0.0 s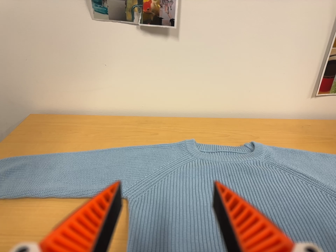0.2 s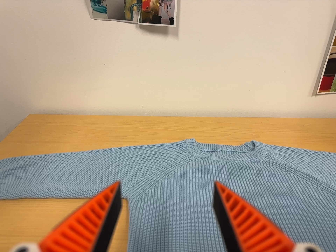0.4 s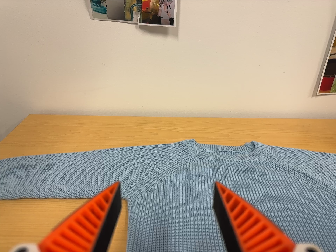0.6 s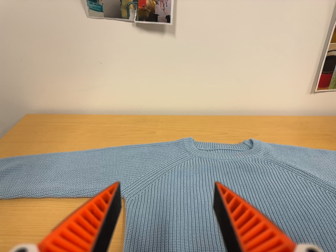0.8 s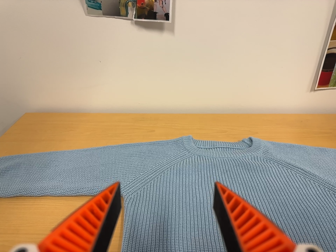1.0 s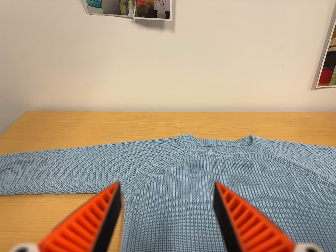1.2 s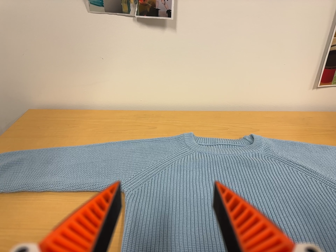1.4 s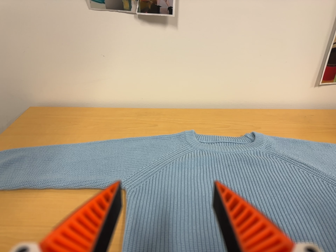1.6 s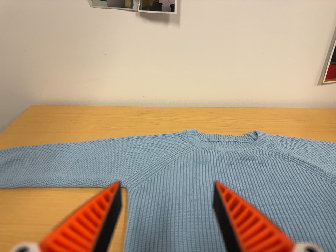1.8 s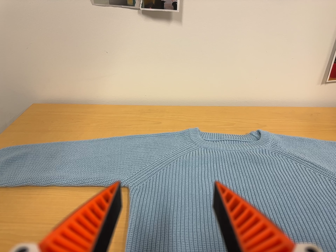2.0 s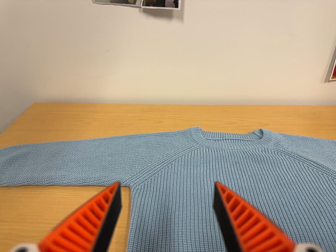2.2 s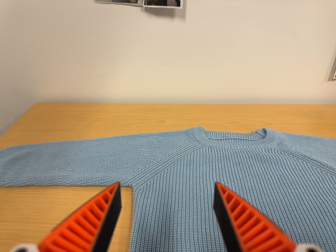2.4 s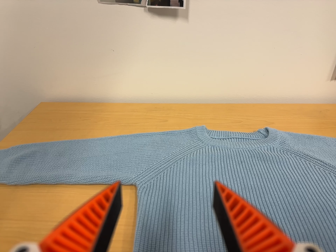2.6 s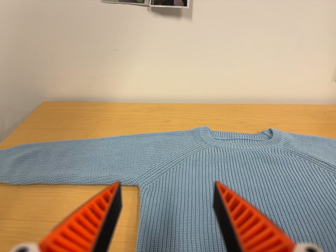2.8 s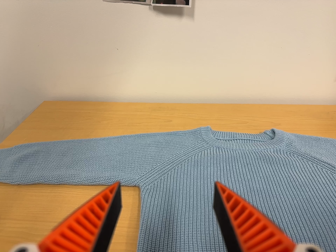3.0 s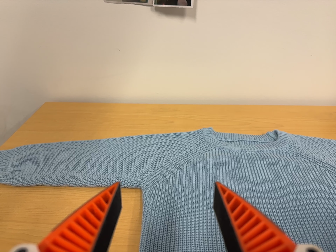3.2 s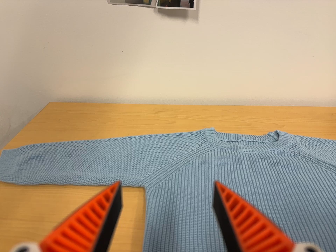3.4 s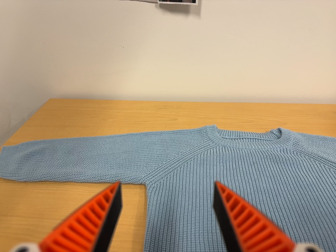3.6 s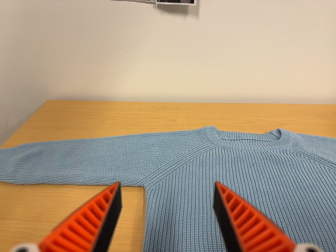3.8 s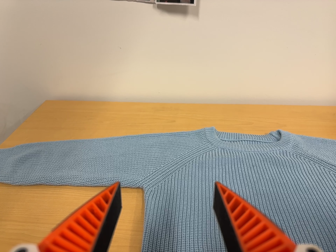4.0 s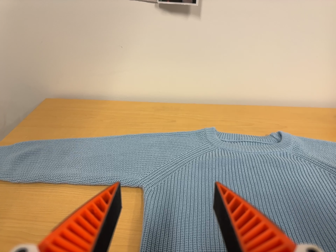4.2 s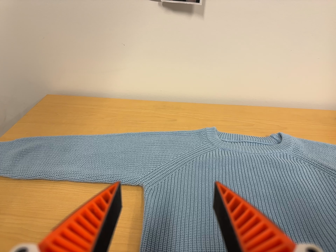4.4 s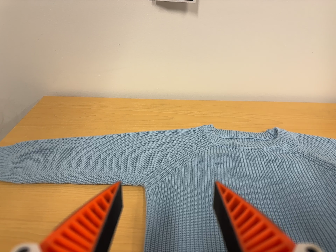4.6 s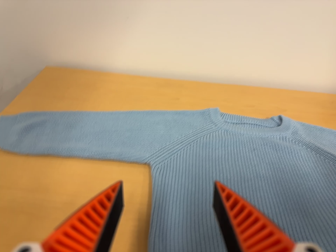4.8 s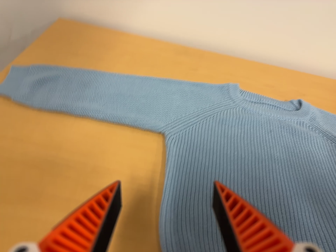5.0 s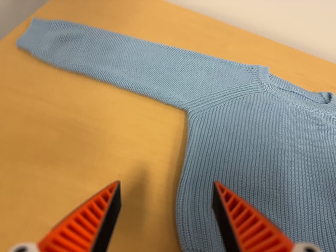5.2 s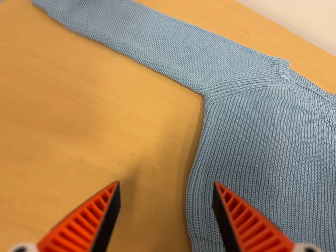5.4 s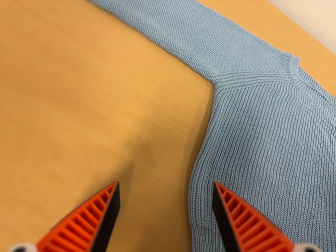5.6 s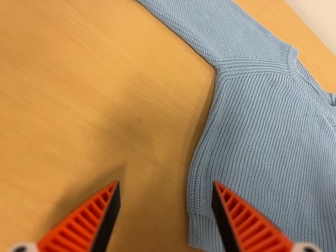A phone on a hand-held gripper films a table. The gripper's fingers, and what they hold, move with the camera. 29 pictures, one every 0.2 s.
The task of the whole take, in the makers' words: fold up.
0.0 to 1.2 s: The camera shifts only a little, or ends up much as it began.
1.2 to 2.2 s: The camera keeps its place and its aim.
2.2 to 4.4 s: The camera shifts only a little, or ends up much as it began.
4.4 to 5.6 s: The camera pans to its right by about 10 degrees. It travels to its left and forward, about 20 cm. Its aim tips toward the bottom of its view by about 30 degrees, and the scene shifts upward. It rolls about its line of sight by about 35 degrees, and the scene rotates clockwise.
The film runs forward here.
